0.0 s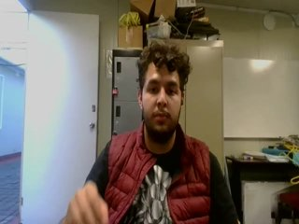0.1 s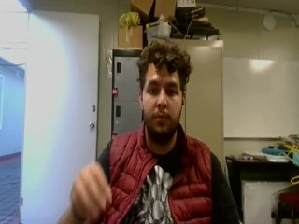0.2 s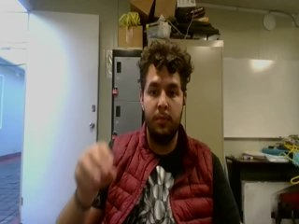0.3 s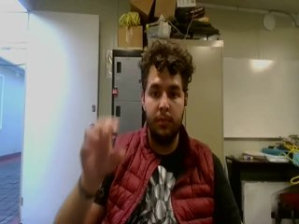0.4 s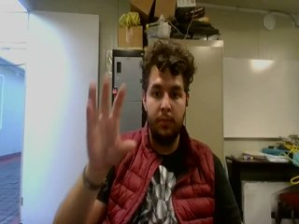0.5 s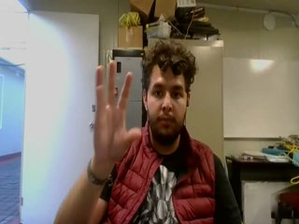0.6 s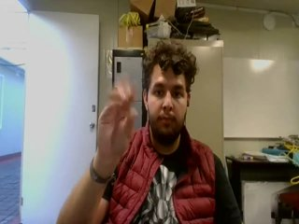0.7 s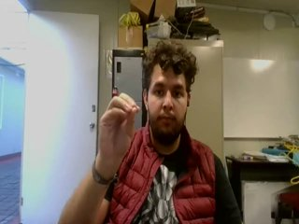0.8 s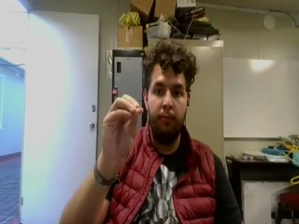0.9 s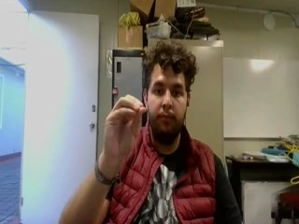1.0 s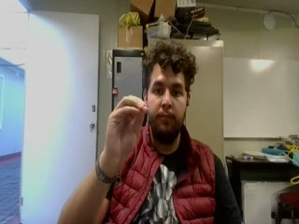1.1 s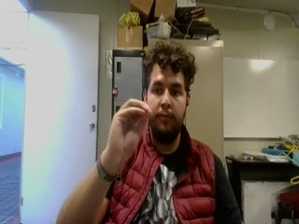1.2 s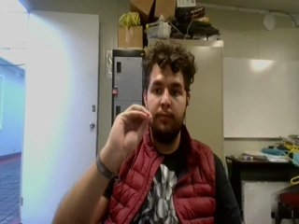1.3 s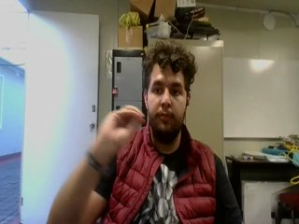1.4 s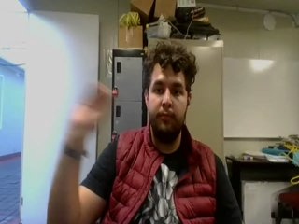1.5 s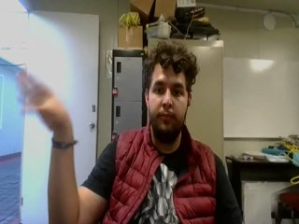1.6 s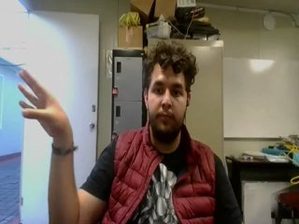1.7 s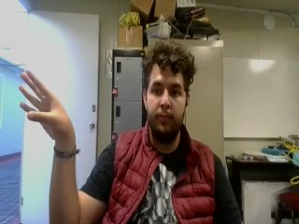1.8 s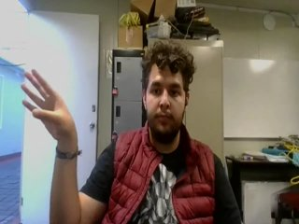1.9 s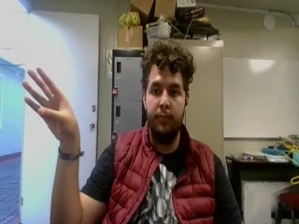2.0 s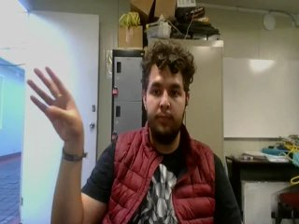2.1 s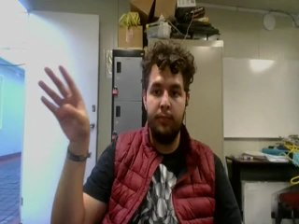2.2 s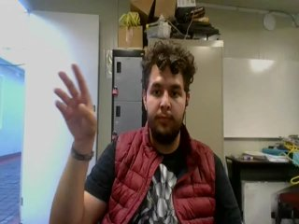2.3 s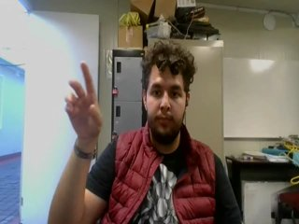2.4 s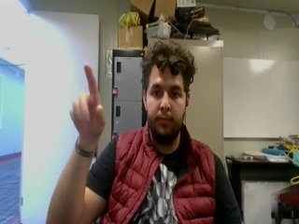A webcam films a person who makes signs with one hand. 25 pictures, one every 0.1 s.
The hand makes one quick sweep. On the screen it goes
to the left.
0.3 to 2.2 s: On the screen the hand sweeps to the left. The name of the sign: Throw right.
